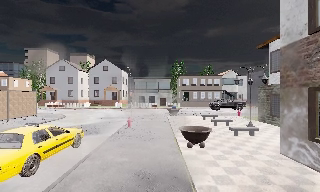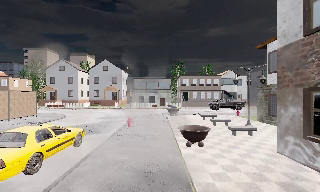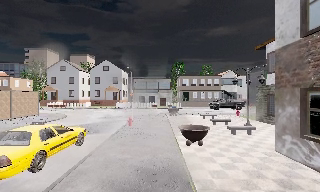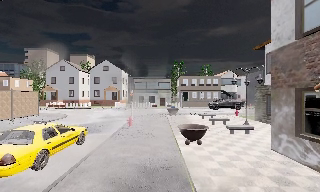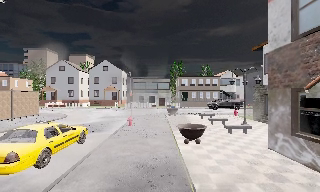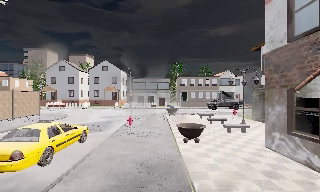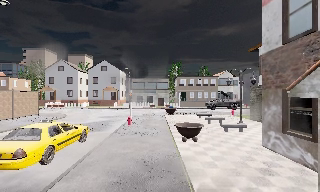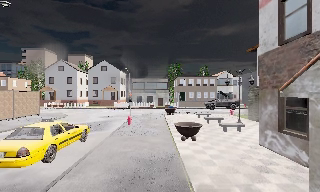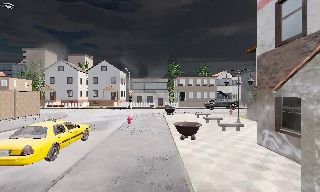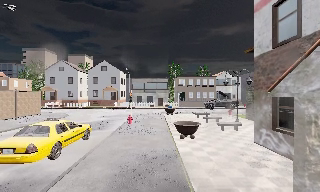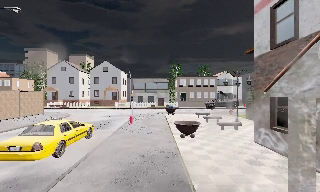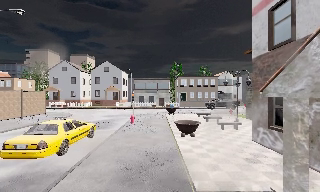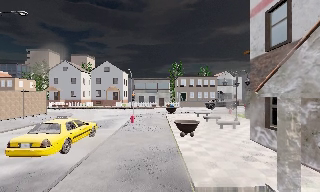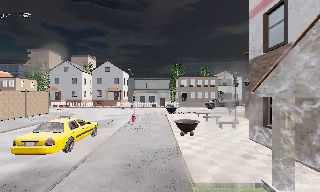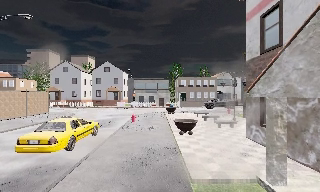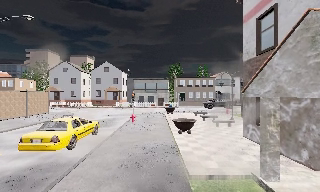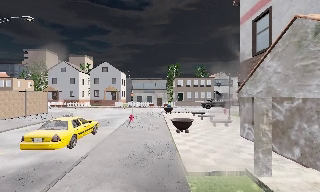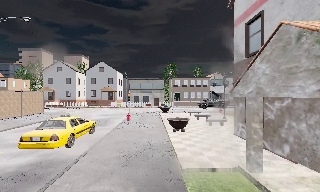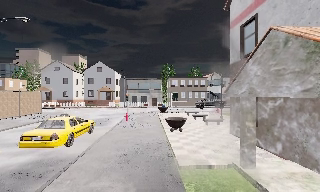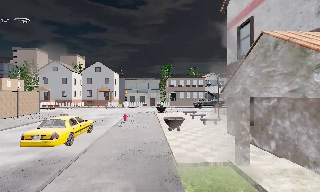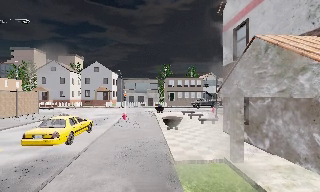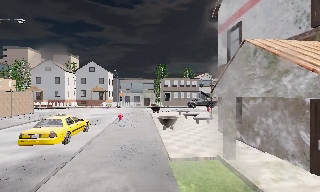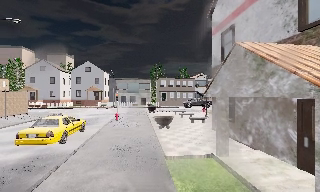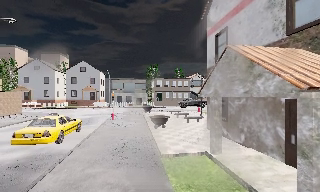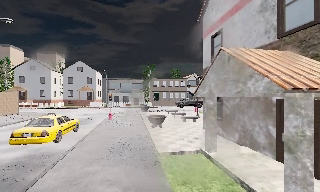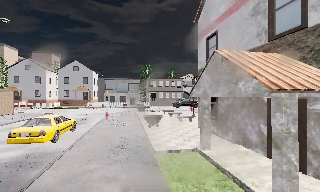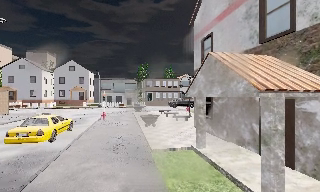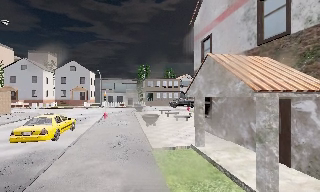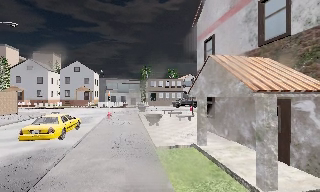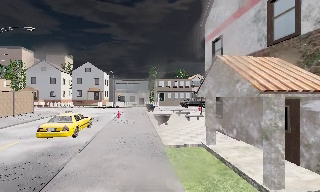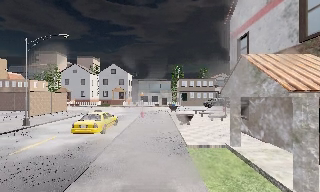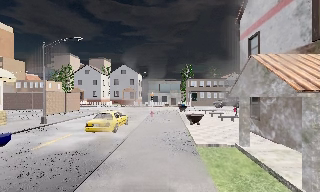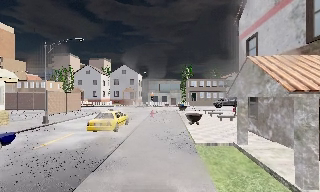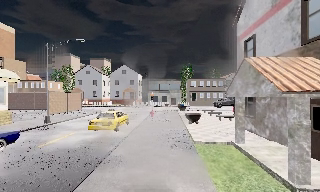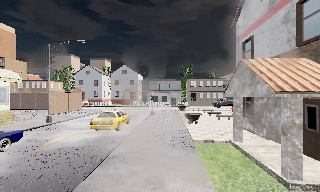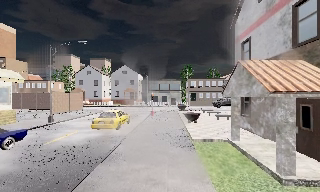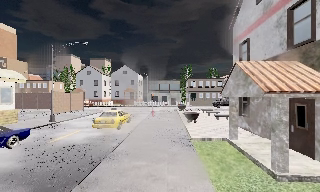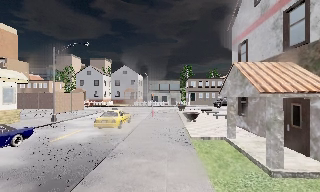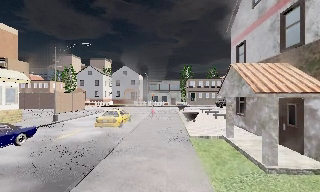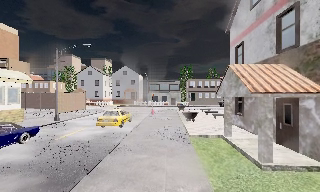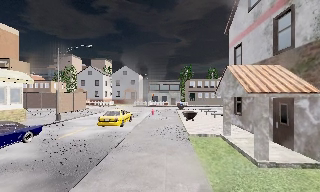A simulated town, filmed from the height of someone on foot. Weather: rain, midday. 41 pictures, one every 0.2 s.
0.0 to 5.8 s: The camera travels backward, about 6 m, so what stands in front gets smaller.
5.8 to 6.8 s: The camera swings to its left by about 10 degrees, and the scene slides to the right. It travels backward, about 1 m, so what stands in front gets smaller.
6.8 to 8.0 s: The camera travels backward, about 1.5 m, so what stands in front gets smaller.
The film runs backward here.
